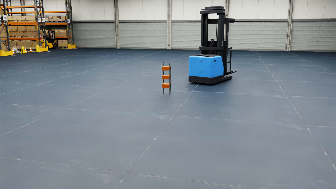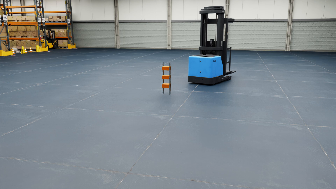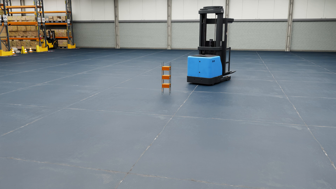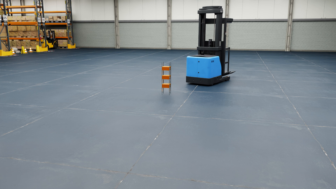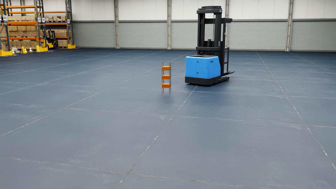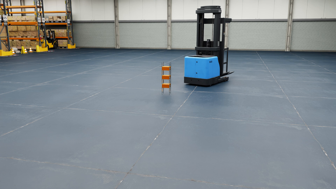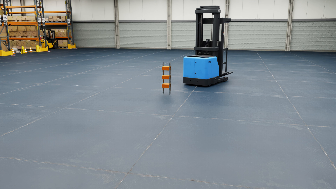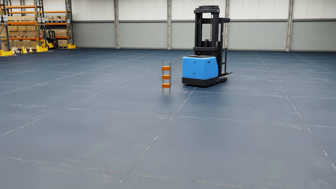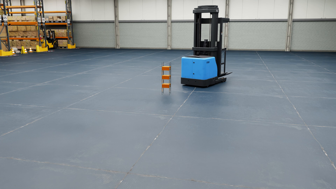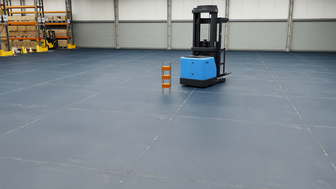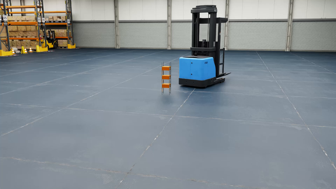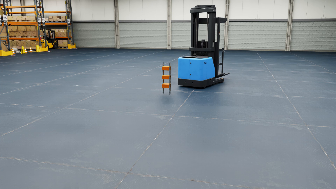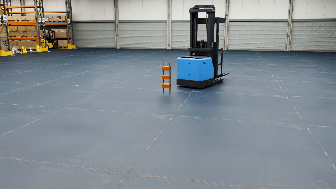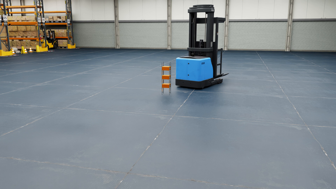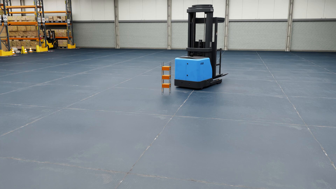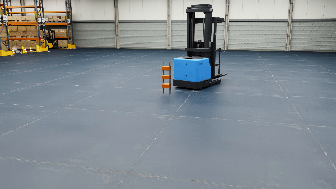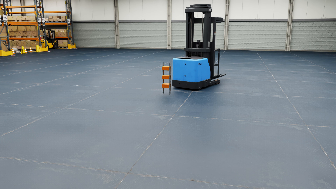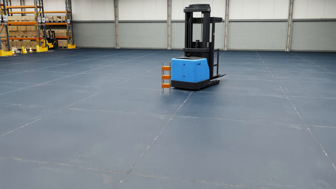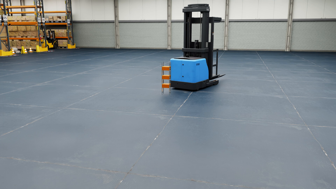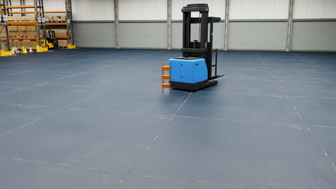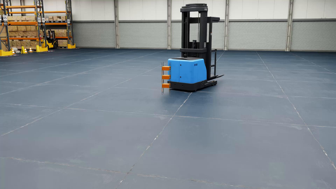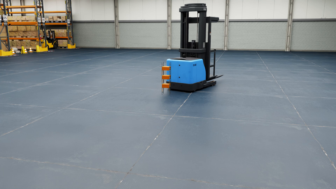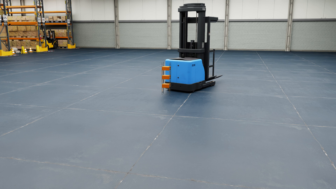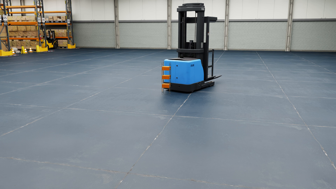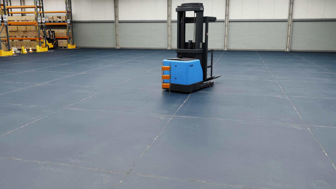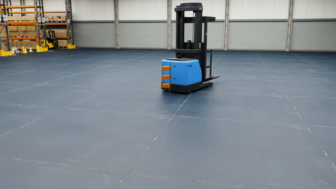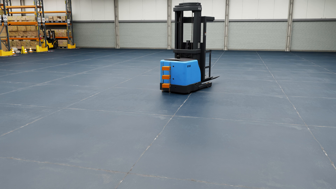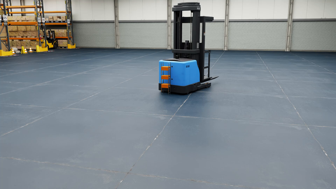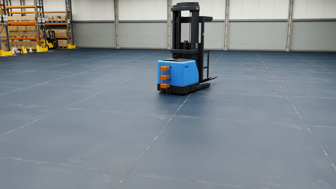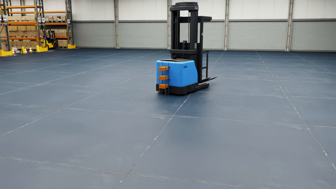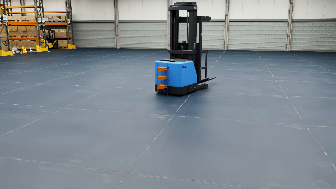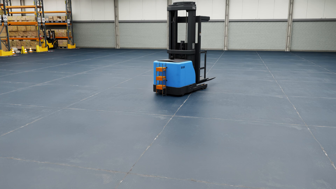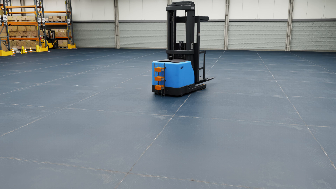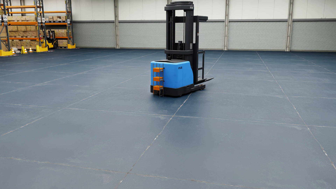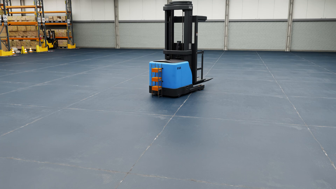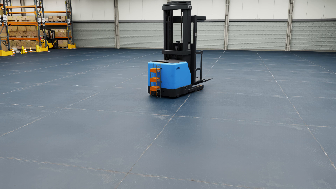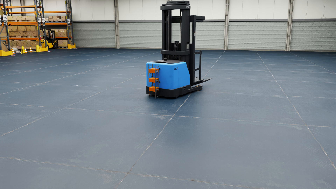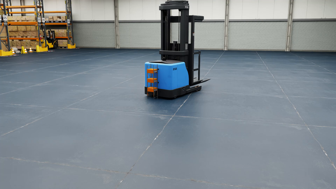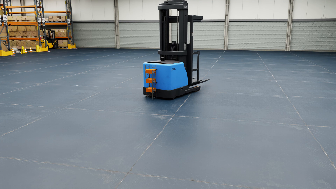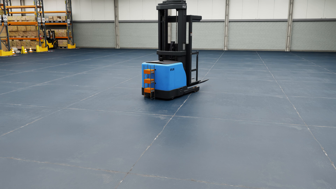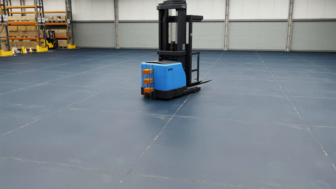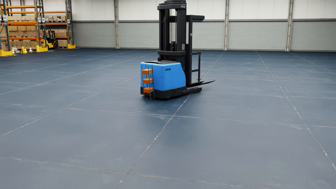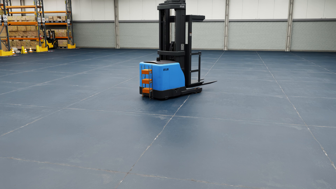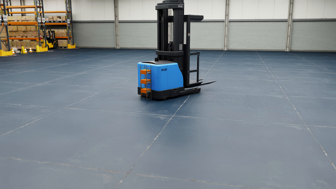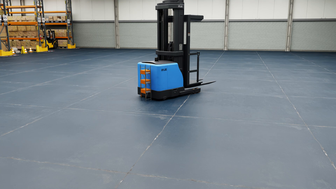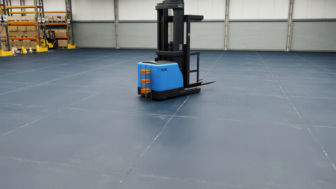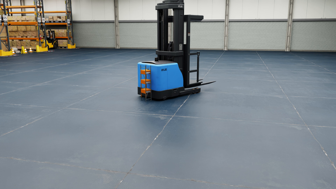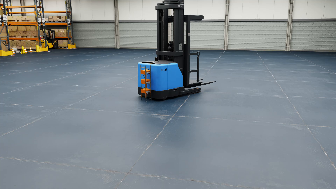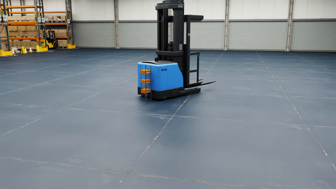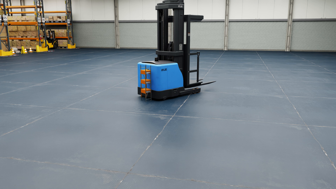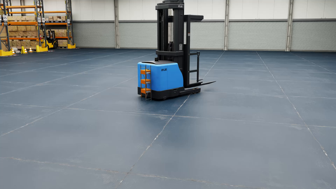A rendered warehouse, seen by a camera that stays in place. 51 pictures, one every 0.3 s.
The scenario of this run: A forklift runs into an object in its way.
